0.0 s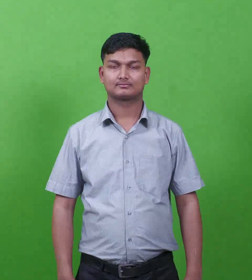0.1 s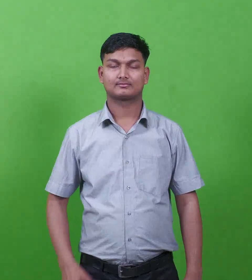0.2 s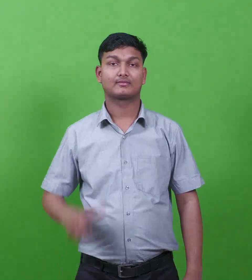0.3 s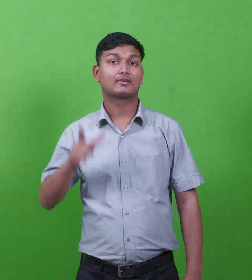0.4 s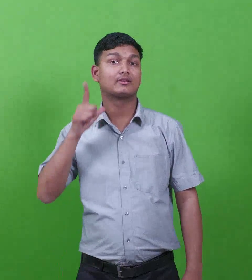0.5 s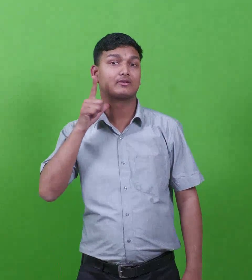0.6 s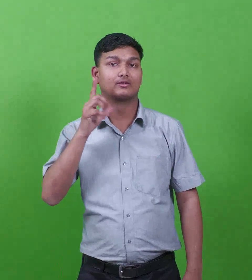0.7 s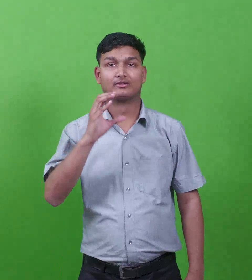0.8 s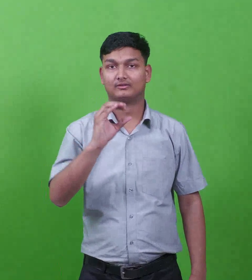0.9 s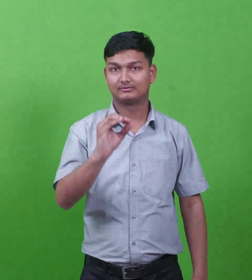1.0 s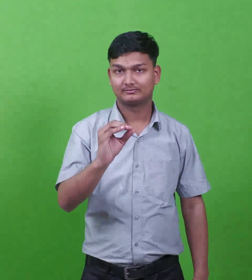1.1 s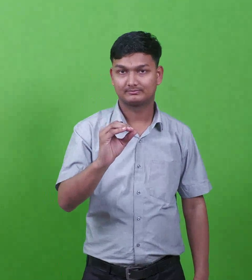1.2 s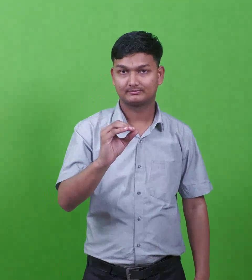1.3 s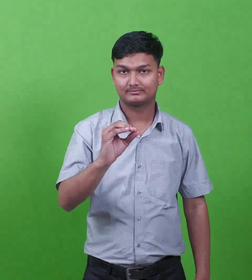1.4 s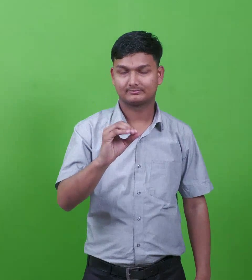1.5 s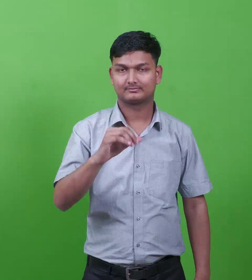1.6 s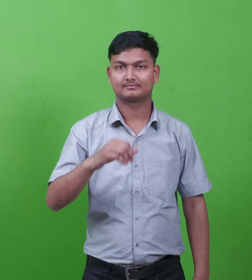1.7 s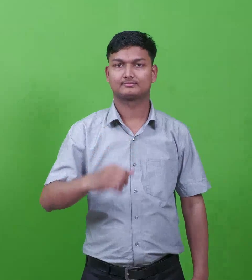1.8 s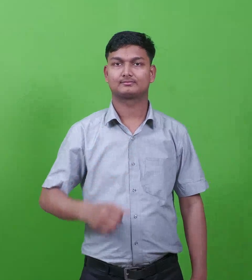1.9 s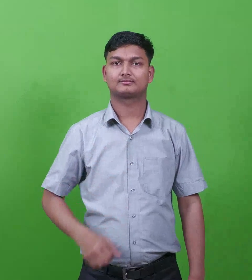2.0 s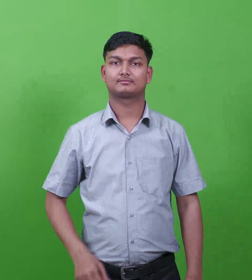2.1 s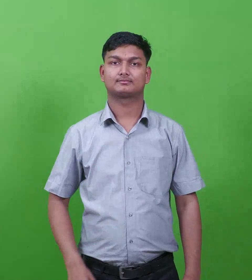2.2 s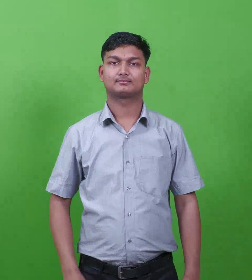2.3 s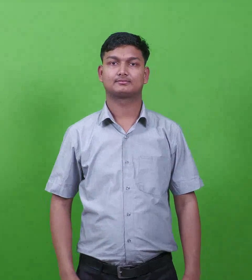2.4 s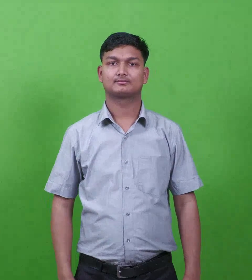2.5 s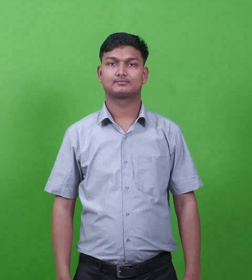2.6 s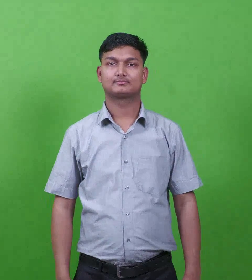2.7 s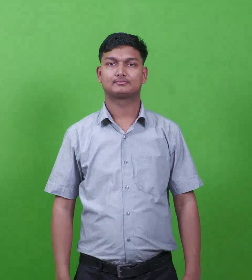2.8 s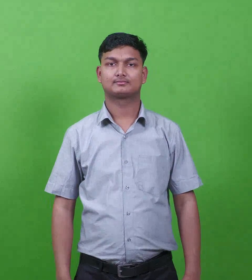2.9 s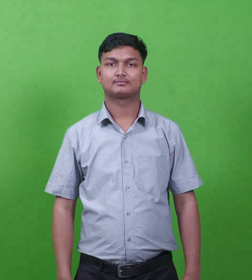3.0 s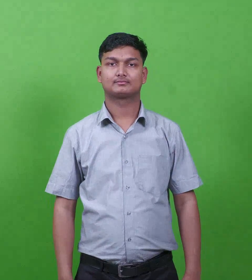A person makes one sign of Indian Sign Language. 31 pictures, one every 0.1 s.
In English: lo debar
